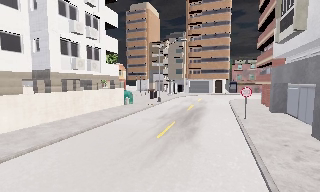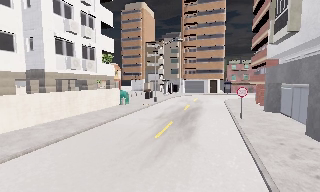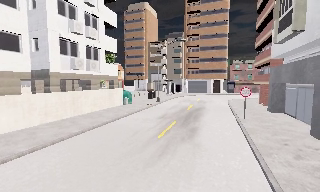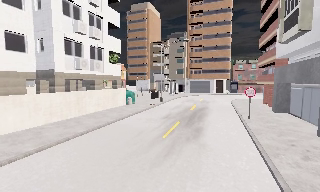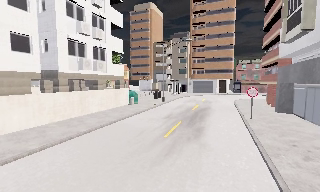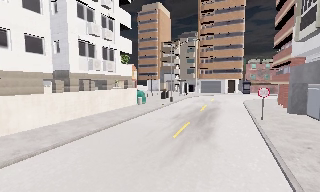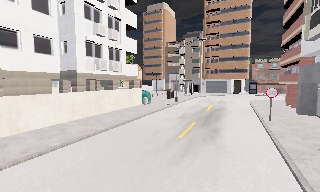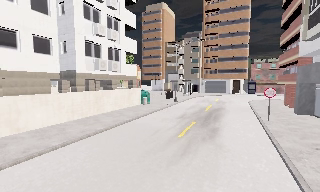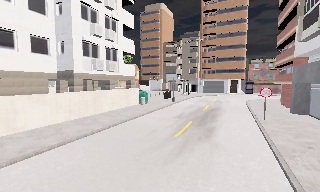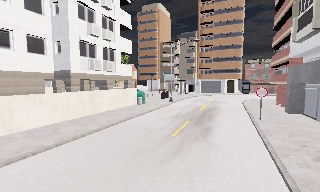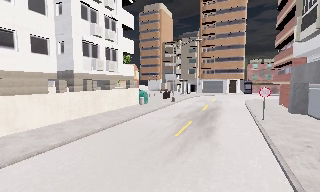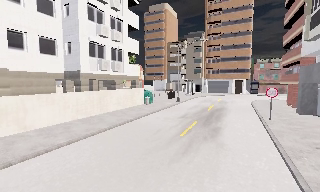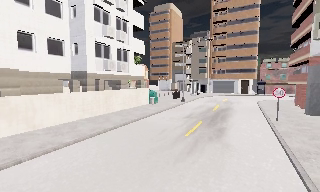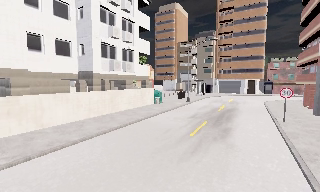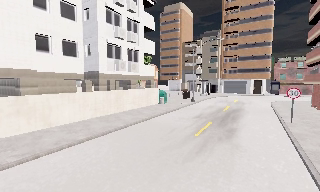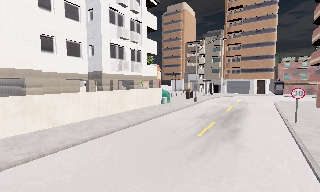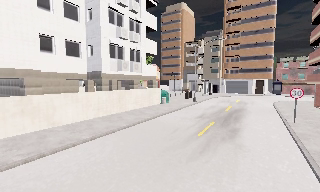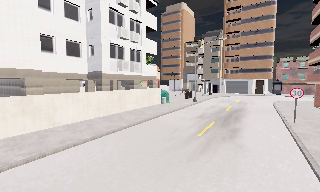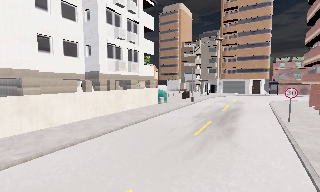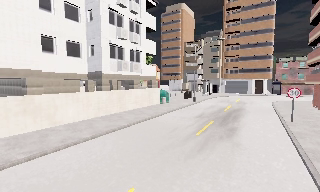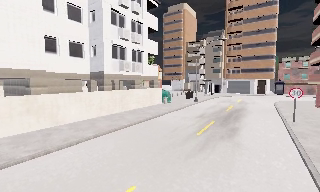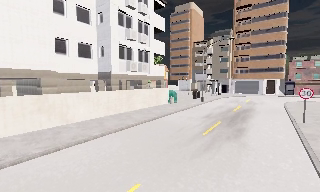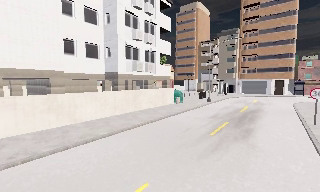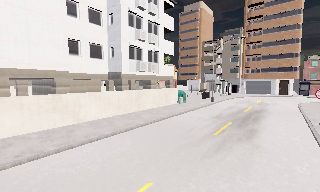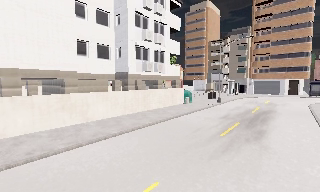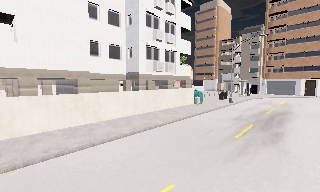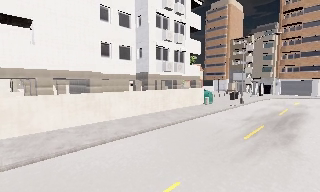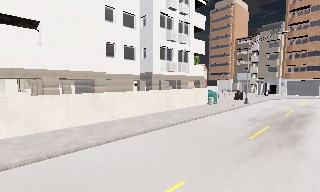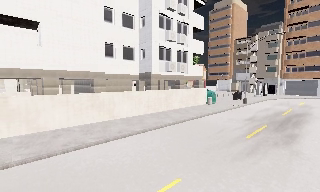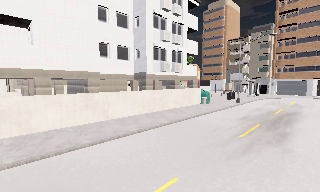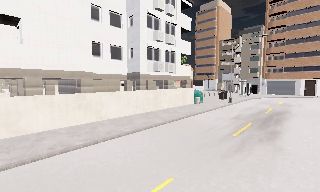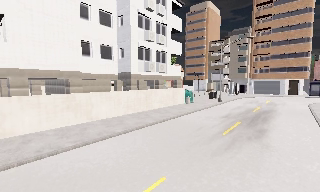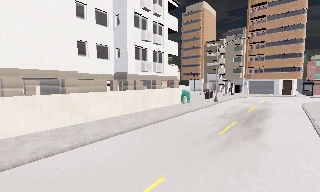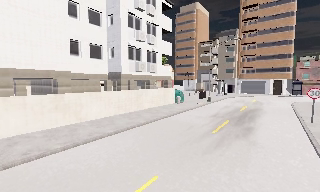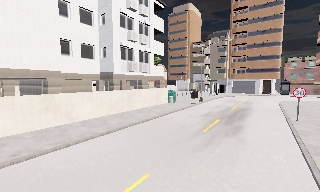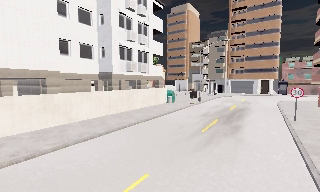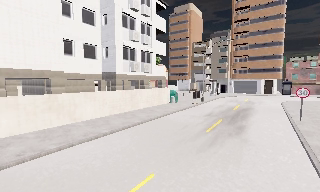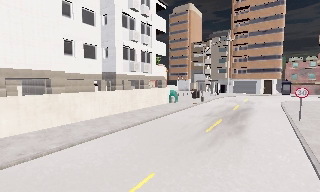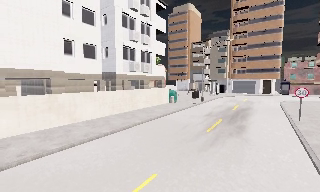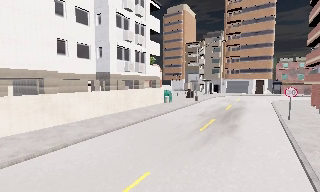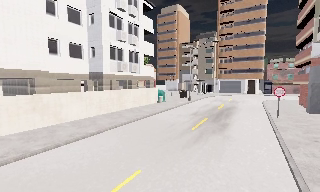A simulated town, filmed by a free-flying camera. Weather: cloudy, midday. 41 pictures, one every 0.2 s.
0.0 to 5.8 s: The camera swings to its left by about 25 degrees, and the scene slides to the right. It travels backward and to its left, about 1 m, so what stands in front gets smaller.
5.8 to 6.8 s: The camera pans to its right, which is clockwise from overhead, by about 10 degrees.
6.8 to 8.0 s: The camera shifts only a little, or ends up much as it began.
The film runs backward here.
